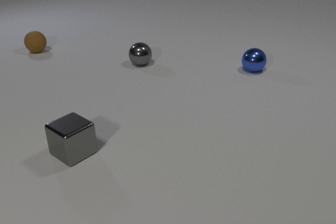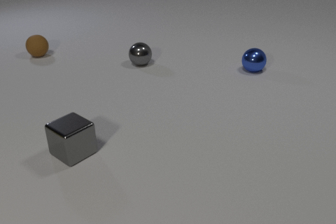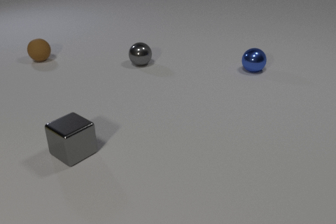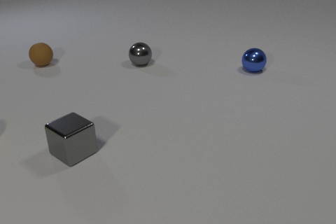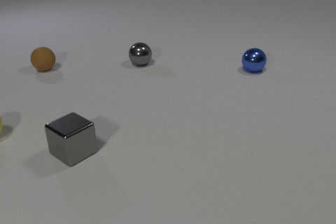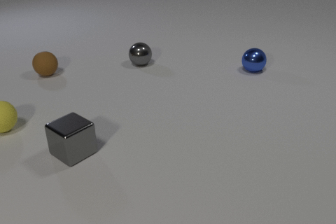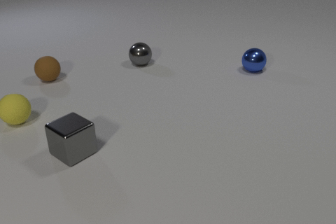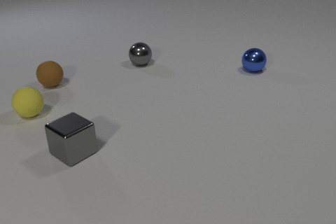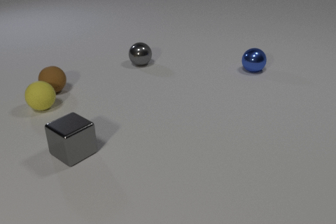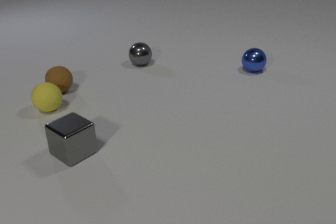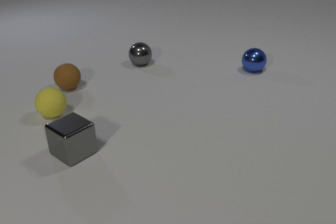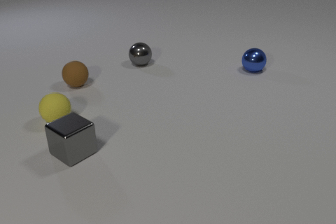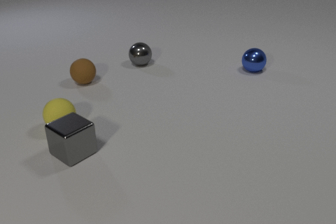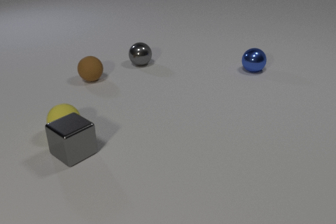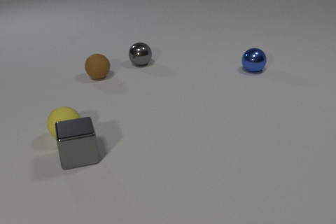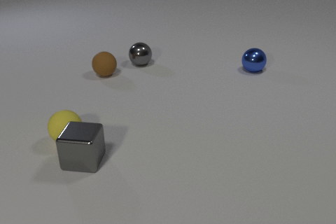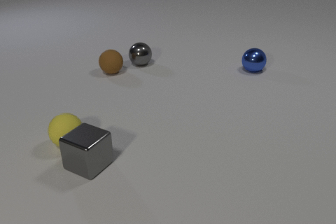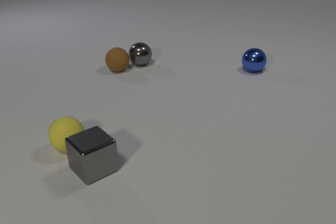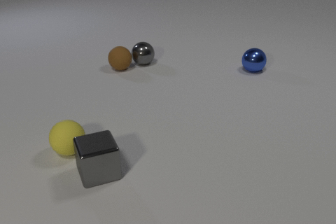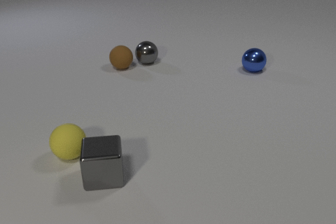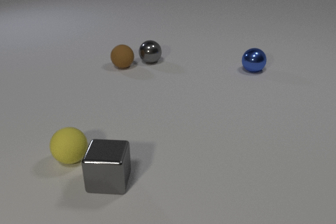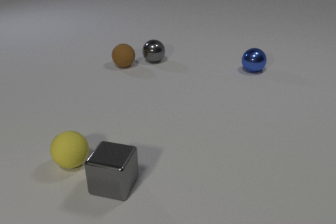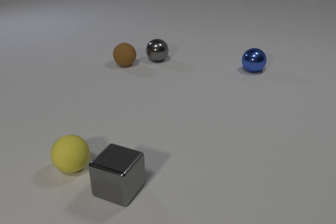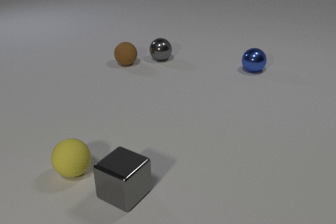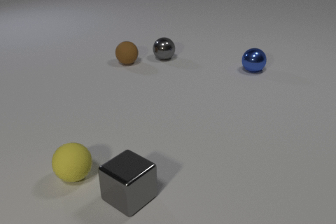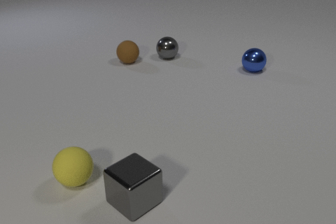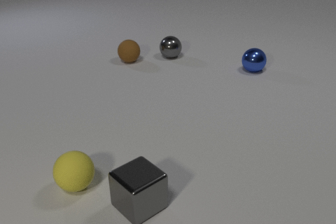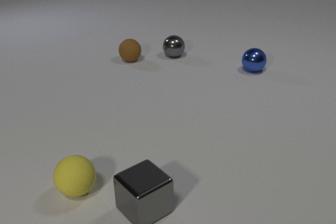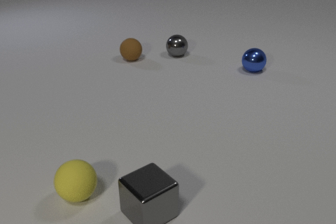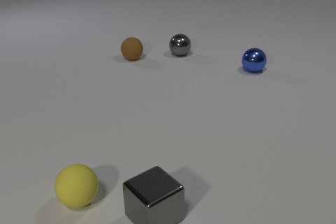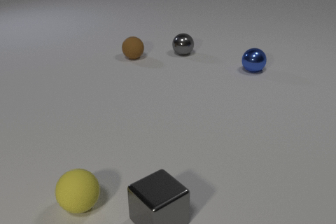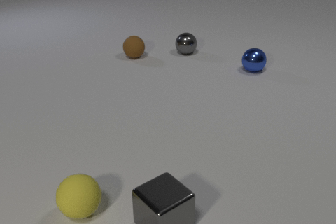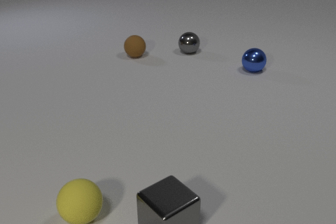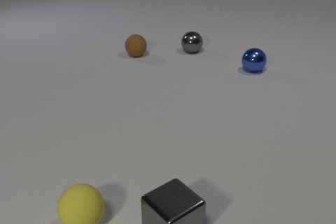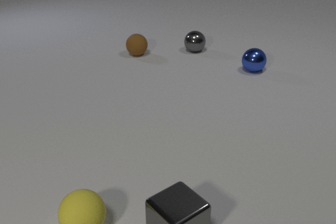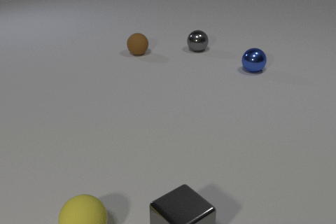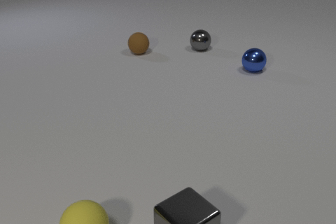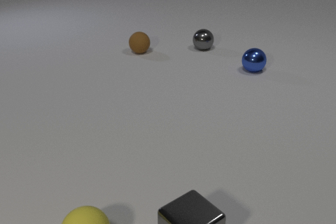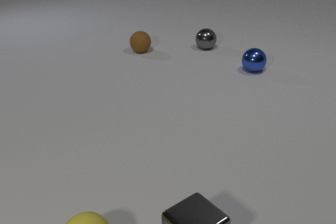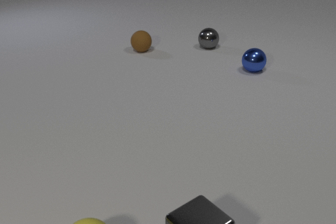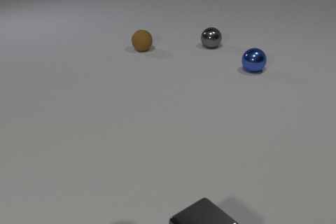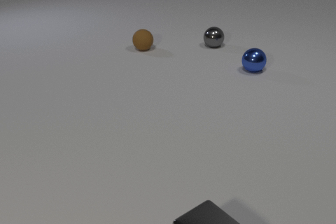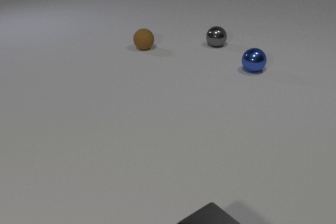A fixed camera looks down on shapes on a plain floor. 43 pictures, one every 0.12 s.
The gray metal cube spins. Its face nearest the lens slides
to the left.
The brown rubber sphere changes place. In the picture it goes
to the right.
0.00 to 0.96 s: The brown rubber sphere rolls toward the camera. The yellow rubber sphere comes in at the left edge, rolls to the right and away from the camera.
0.96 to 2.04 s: The brown rubber sphere rolls to the right and away from the camera. The yellow rubber sphere rolls toward the camera. The gray metal cube slides toward the camera and to the right, spins clockwise seen from above by about 105 degrees, its near face sliding to the left. The brown rubber sphere and the yellow rubber sphere collide. The yellow rubber sphere and the gray metal cube collide.
2.04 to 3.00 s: The brown rubber sphere rolls away from the camera and to the right. The yellow rubber sphere rolls toward the camera. The gray metal sphere rolls to the right and away from the camera. The gray metal cube slides toward the camera and to the right, spins clockwise seen from above by about 90 degrees, its near face sliding to the left. The brown rubber sphere and the gray metal sphere collide.
3.00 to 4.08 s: The brown rubber sphere rolls away from the camera and to the right. The yellow rubber sphere rolls toward the camera. The gray metal sphere rolls to the right and away from the camera. The gray metal cube slides toward the camera and to the right.
4.08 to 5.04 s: The brown rubber sphere rolls away from the camera and to the right. The yellow rubber sphere rolls toward the camera, leaves at the bottom edge. The gray metal sphere rolls to the right and away from the camera. The gray metal cube slides to the right and toward the camera.
How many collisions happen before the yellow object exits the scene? 3.
How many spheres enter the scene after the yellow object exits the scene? 0.
What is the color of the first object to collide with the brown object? yellow.
